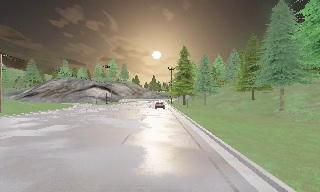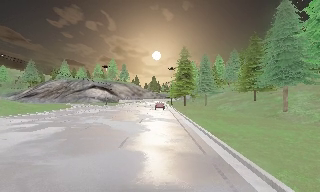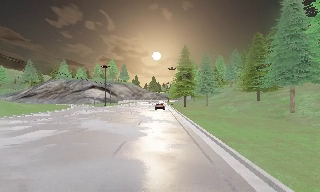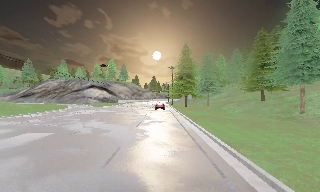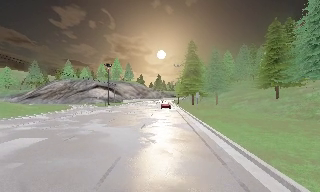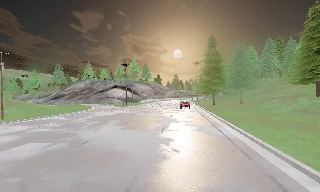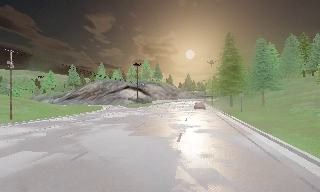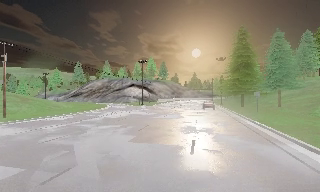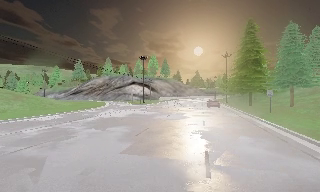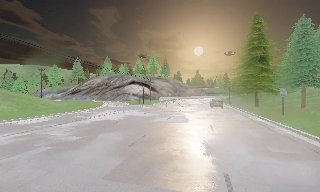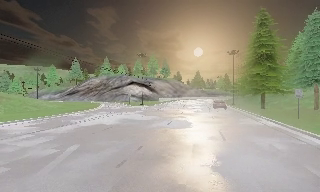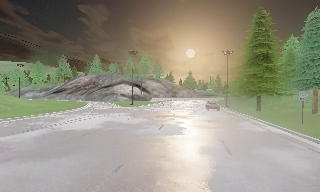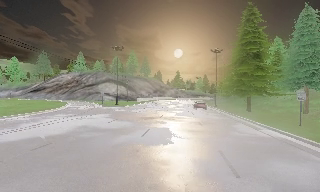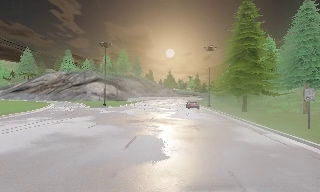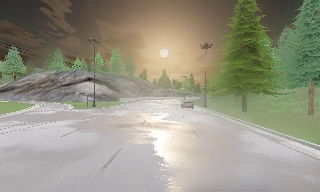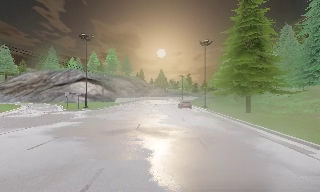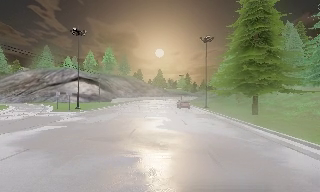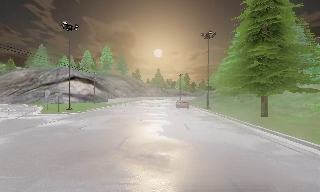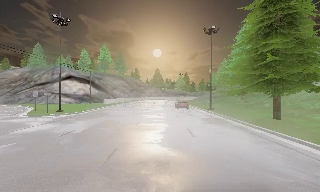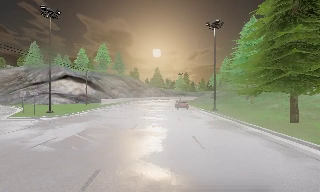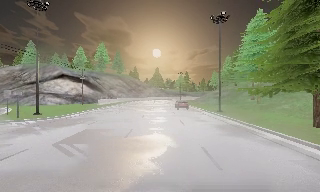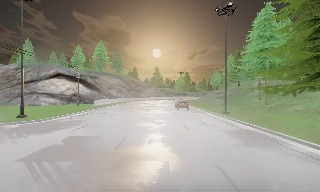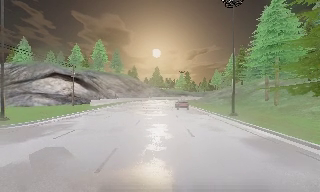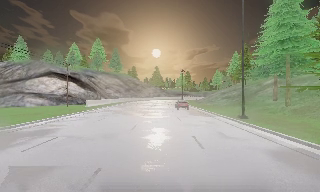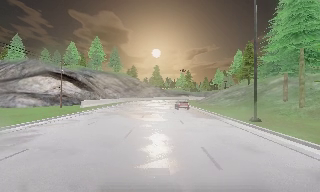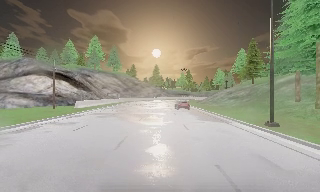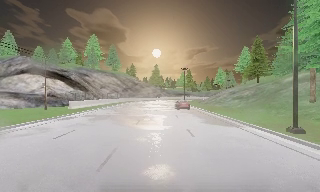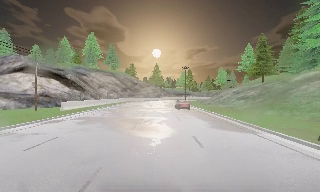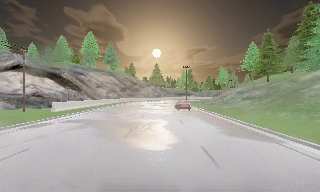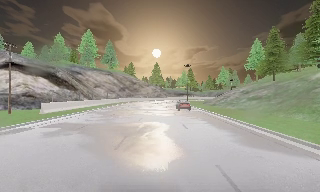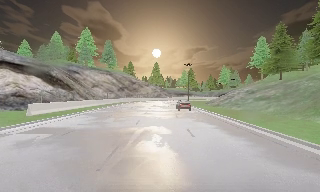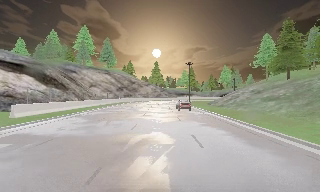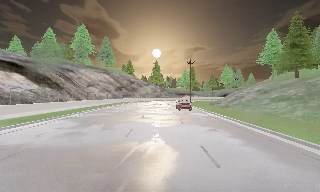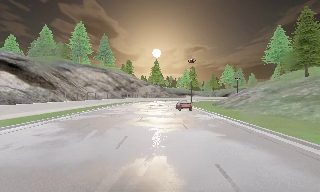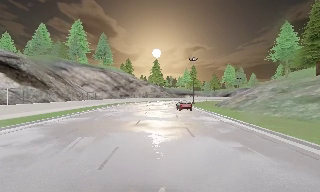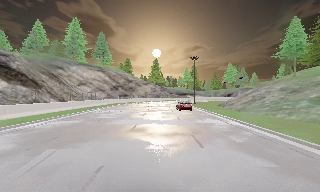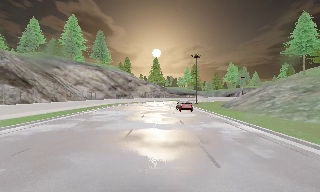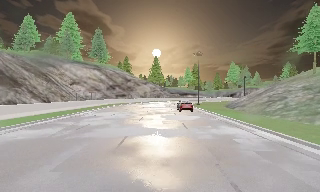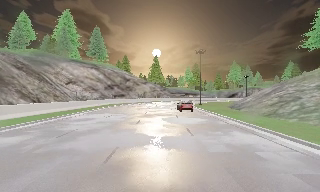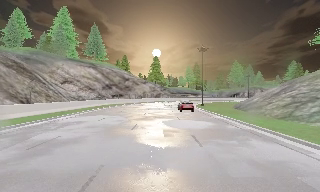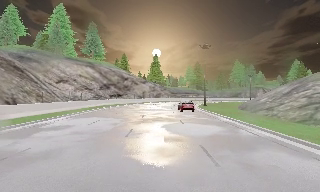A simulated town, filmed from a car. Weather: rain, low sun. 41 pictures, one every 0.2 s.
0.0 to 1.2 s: The scene slides to the right, as the camera pans about 10 degrees to its left. It travels forward, about 7 m, so what stands in front looms larger. It gains speed.
1.2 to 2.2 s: The camera travels forward, about 9 m, so what stands in front looms larger.
2.2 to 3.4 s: The scene slides to the left, as the camera pans about 10 degrees to its right. It travels forward, about 11 m, so what stands in front looms larger.
3.4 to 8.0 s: The camera travels forward, about 40 m, so what stands in front looms larger.
The film runs forward here.
